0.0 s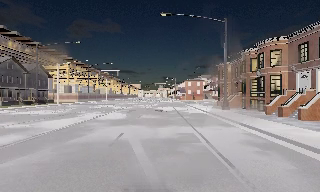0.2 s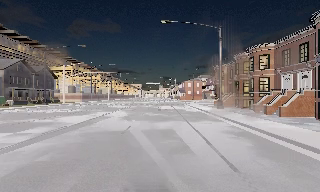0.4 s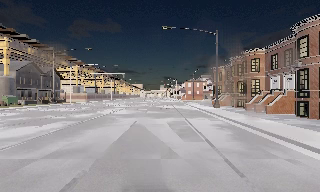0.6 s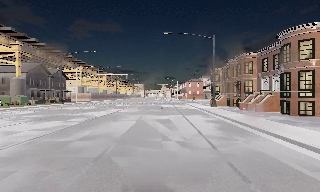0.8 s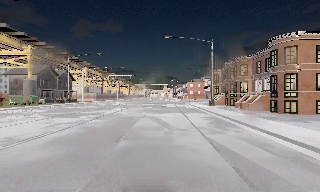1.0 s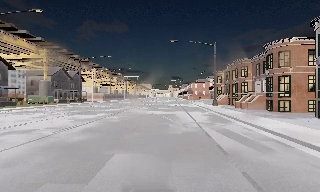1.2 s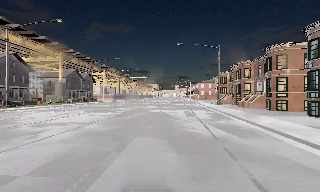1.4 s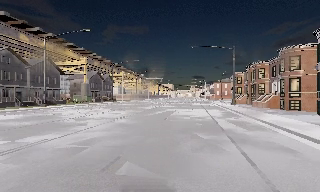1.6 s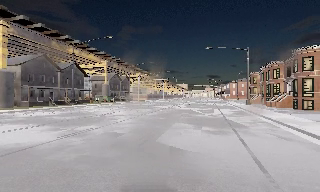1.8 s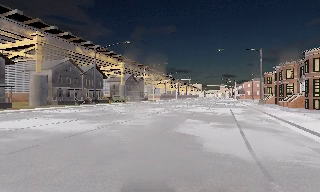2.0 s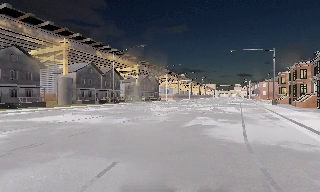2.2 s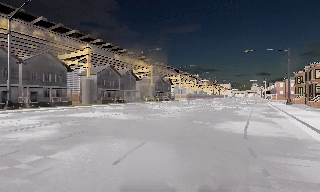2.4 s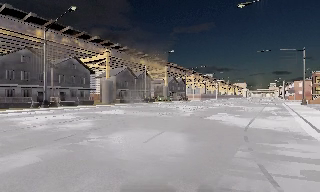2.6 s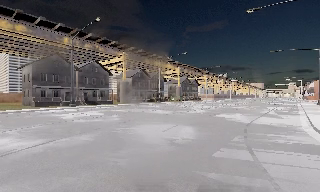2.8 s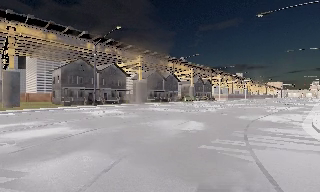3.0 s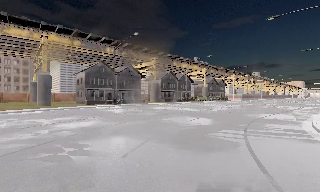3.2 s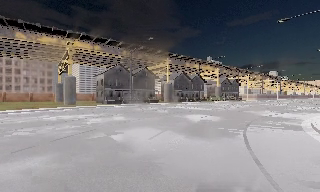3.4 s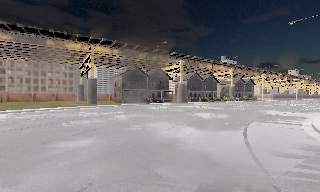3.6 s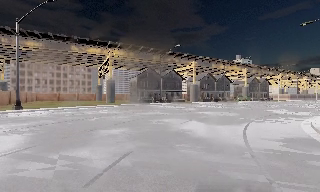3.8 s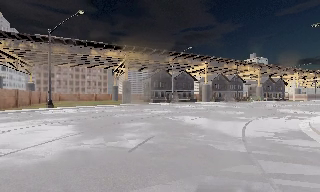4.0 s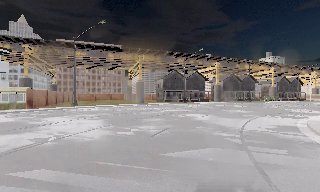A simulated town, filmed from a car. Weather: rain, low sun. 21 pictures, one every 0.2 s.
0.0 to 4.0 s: The camera swings to its left by about 70 degrees, and the scene slides to the right. It travels backward, about 35 m.
The film runs backward here.
